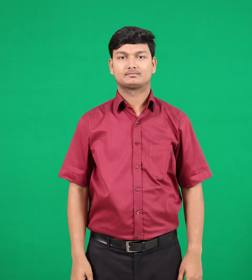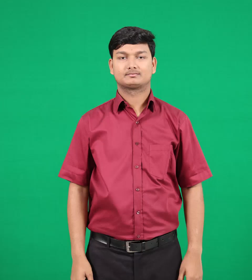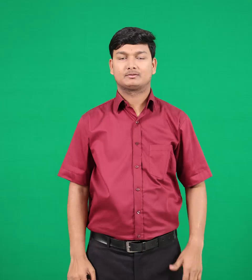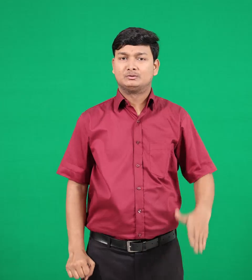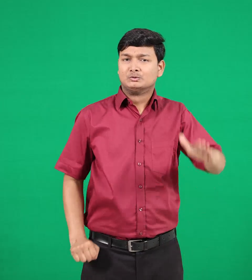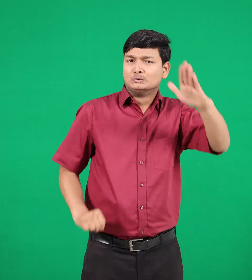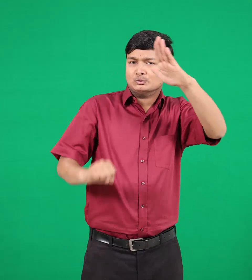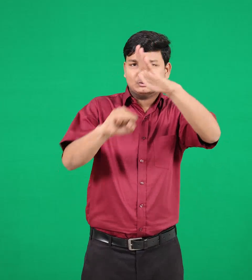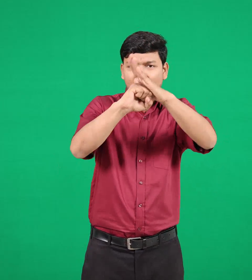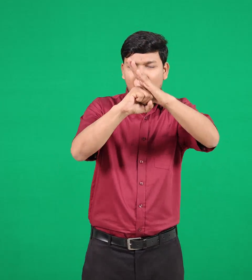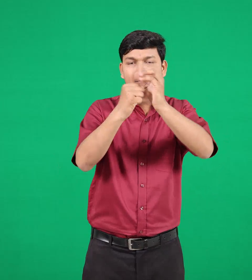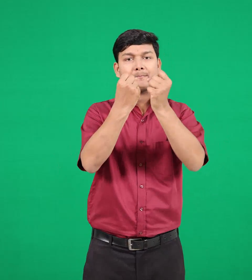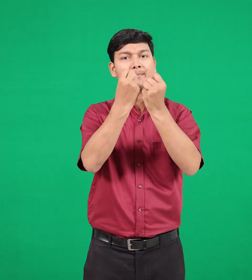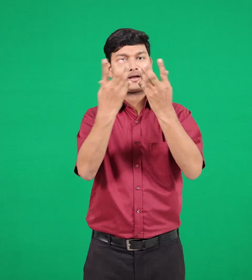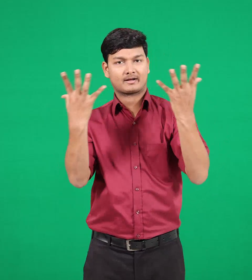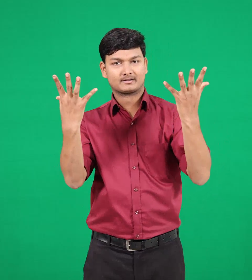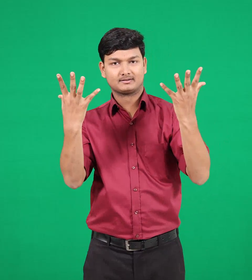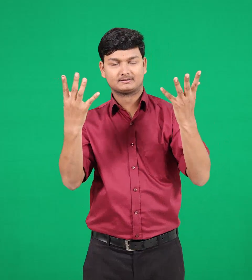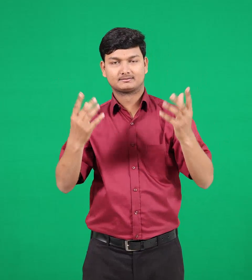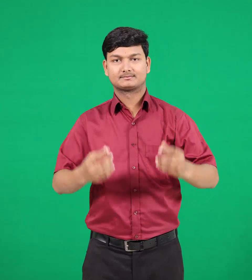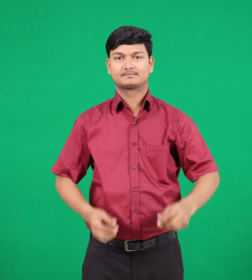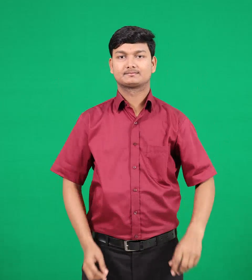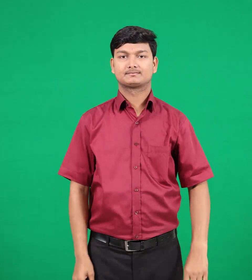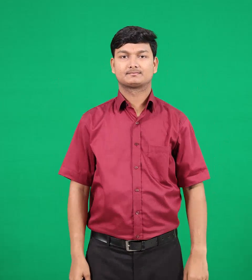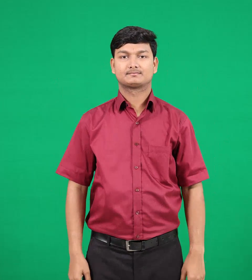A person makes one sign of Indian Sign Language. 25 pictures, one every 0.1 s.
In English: tops
